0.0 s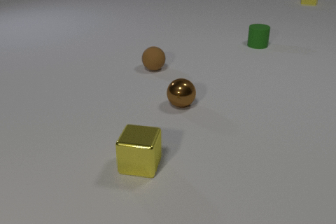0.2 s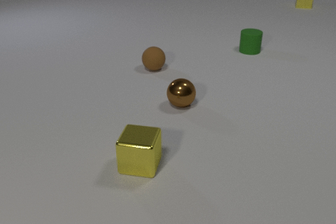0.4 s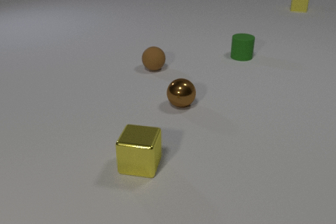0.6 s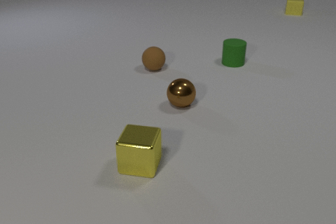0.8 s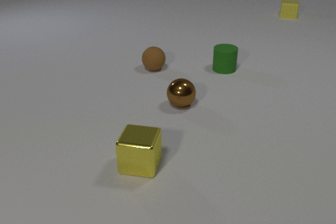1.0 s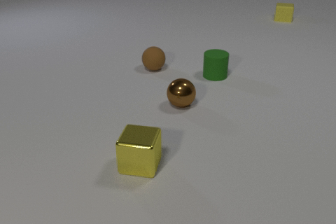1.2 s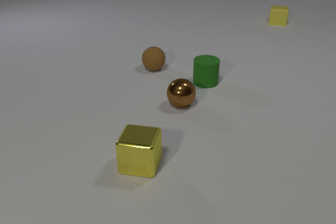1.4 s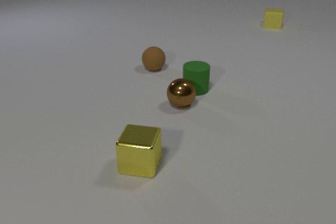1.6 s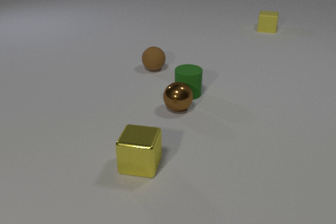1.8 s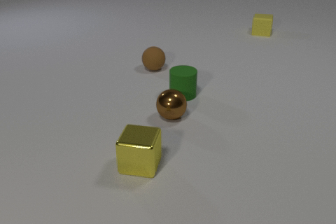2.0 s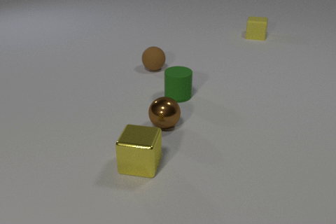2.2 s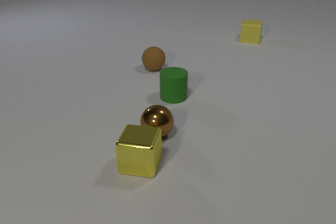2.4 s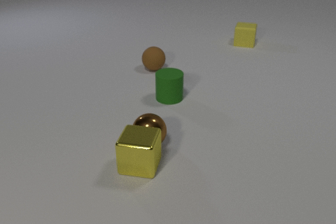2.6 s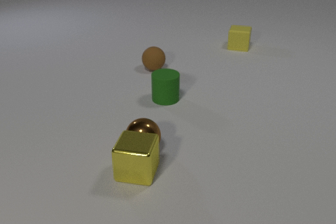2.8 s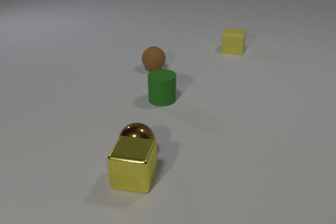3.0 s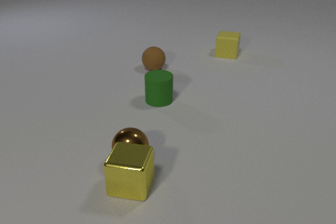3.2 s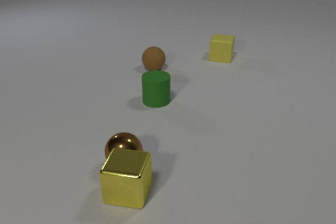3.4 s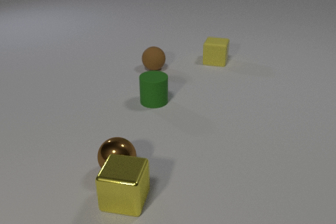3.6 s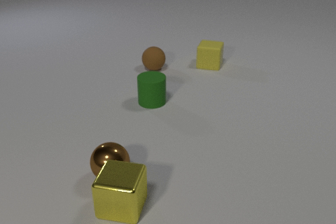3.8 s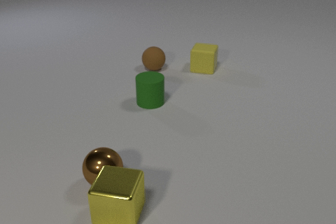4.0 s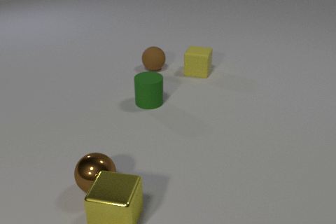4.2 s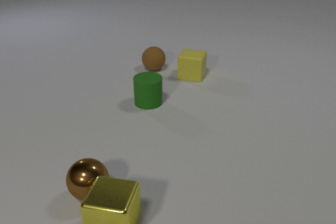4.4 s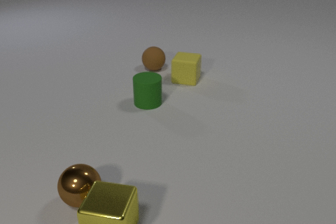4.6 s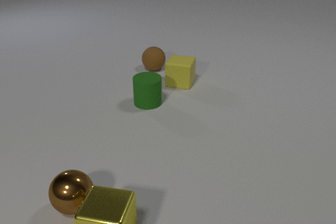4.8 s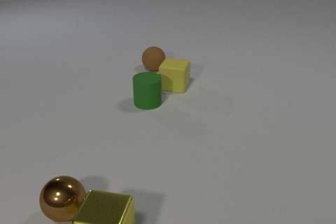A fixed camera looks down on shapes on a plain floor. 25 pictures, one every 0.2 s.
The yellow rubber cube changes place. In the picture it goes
toward the camera.
The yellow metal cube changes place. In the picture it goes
toward the camera.
0.0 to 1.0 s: The green rubber cylinder slides toward the camera and to the left. The yellow rubber cube slides toward the camera.
1.0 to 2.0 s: The green rubber cylinder slides toward the camera and to the left. The brown metal sphere rolls toward the camera. The yellow rubber cube slides toward the camera and to the left. The green rubber cylinder and the brown metal sphere collide.
2.0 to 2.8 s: The green rubber cylinder slides to the left and toward the camera. The brown metal sphere rolls toward the camera and to the left. The yellow metal cube slides toward the camera. The yellow rubber cube slides toward the camera and to the left. The brown metal sphere and the yellow metal cube collide.
2.8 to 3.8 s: The green rubber cylinder slides to the left. The brown metal sphere rolls toward the camera and to the left. The yellow metal cube slides toward the camera. The yellow rubber cube slides toward the camera and to the left.
3.8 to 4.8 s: The brown metal sphere rolls to the left and toward the camera. The yellow metal cube slides toward the camera. The yellow rubber cube slides toward the camera and to the left.
Are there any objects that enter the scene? no.
How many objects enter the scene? 0.
What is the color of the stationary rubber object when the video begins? brown.
